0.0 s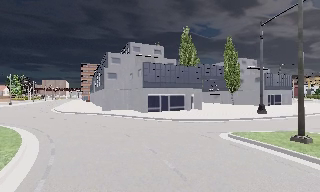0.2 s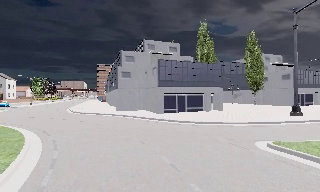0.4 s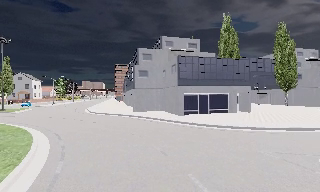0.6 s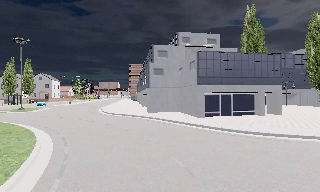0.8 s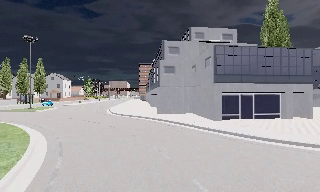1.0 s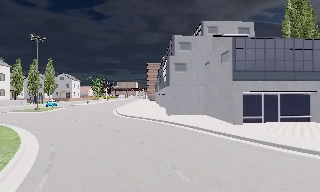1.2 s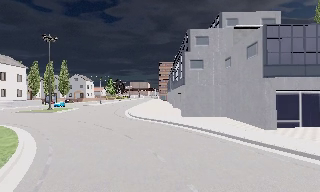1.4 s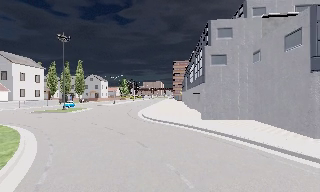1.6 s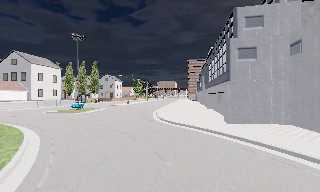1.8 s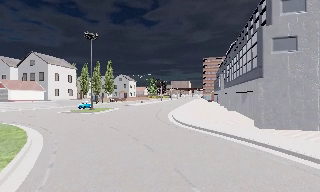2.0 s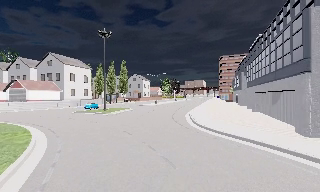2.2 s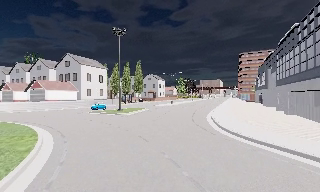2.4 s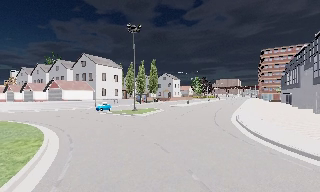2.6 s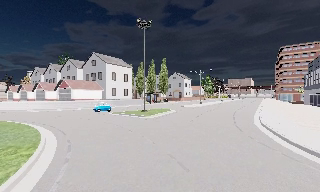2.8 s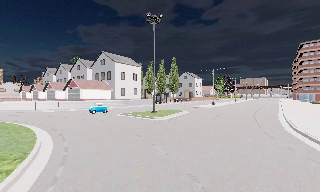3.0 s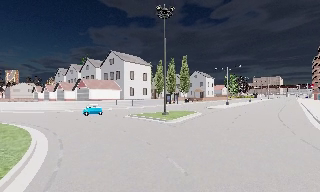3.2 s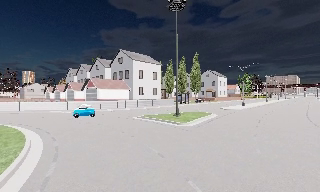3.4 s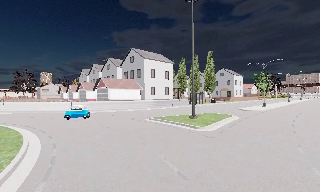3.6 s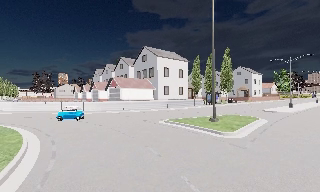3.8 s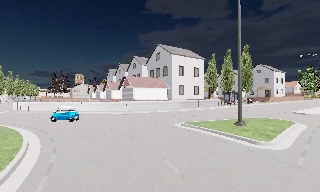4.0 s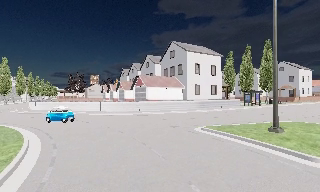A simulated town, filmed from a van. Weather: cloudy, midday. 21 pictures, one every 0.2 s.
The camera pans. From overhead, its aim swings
counterclockwise.
The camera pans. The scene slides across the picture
to the right.
0.0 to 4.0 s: The scene slides to the right, as the camera pans about 85 degrees to its left. It travels forward, about 30 m.
The film runs forward here.
